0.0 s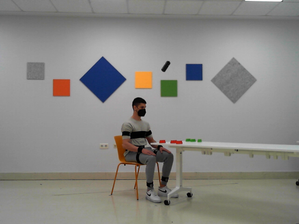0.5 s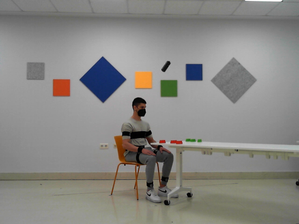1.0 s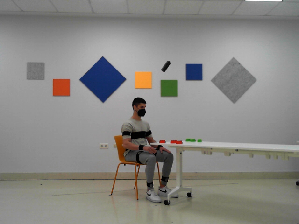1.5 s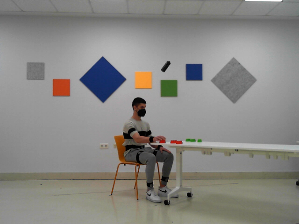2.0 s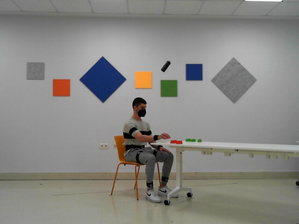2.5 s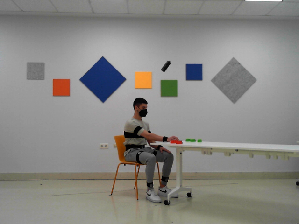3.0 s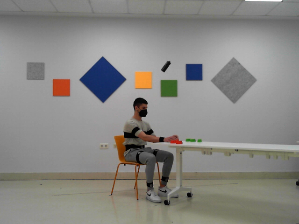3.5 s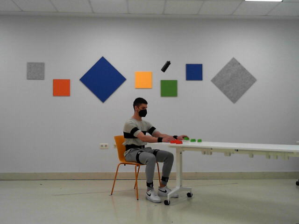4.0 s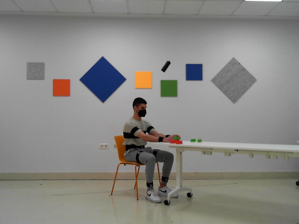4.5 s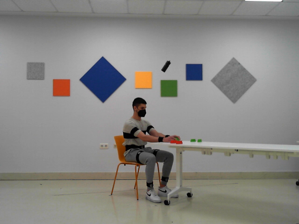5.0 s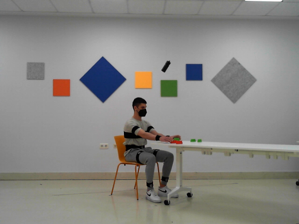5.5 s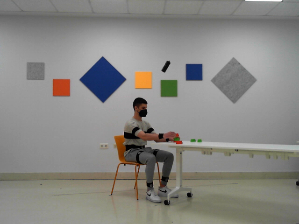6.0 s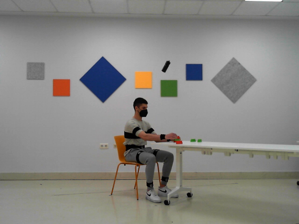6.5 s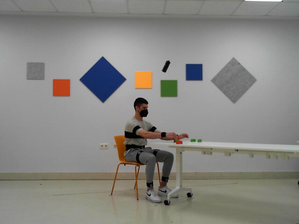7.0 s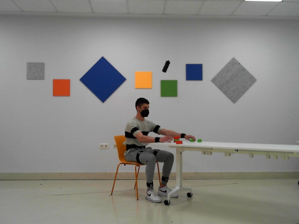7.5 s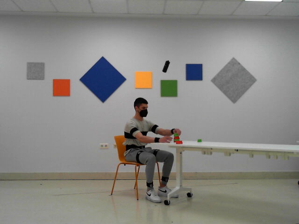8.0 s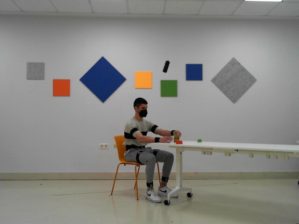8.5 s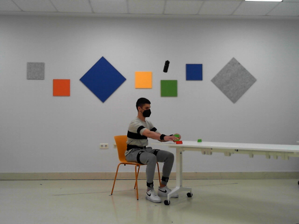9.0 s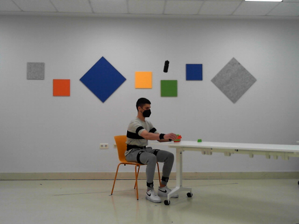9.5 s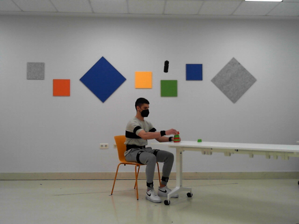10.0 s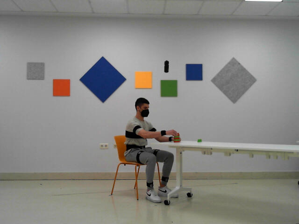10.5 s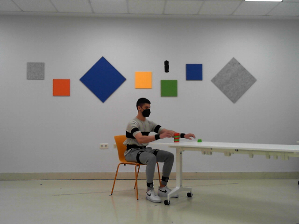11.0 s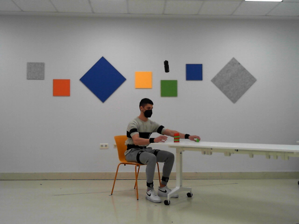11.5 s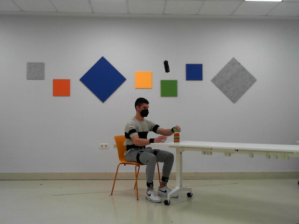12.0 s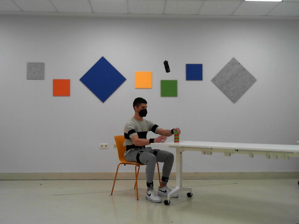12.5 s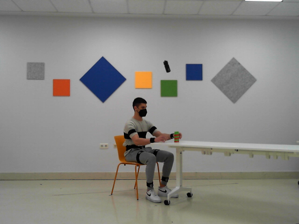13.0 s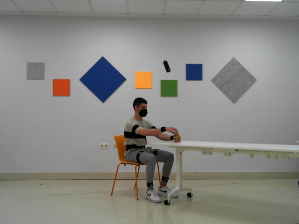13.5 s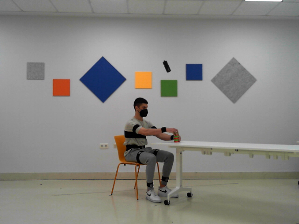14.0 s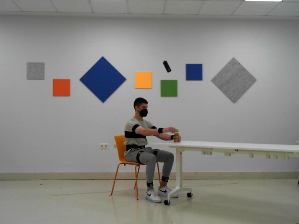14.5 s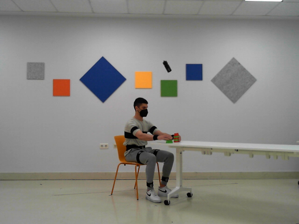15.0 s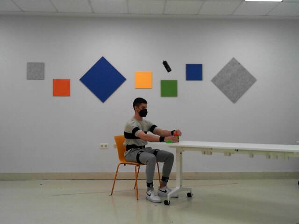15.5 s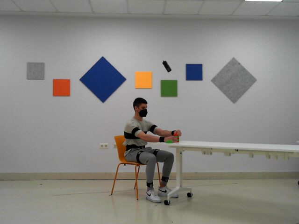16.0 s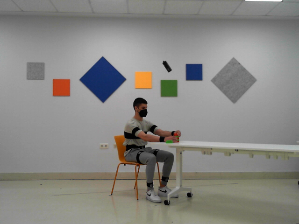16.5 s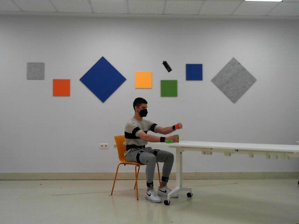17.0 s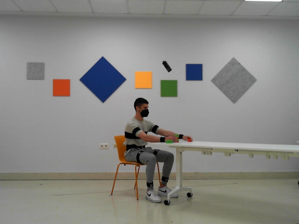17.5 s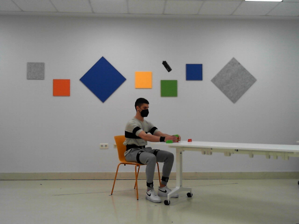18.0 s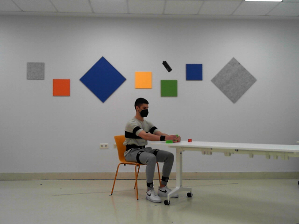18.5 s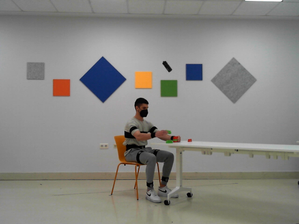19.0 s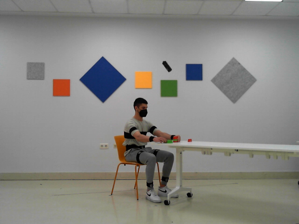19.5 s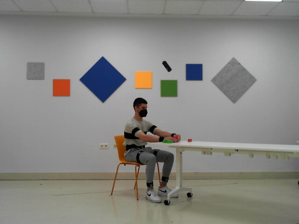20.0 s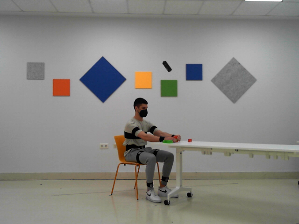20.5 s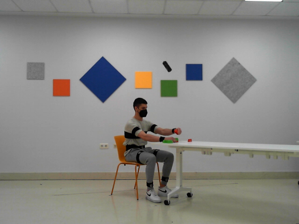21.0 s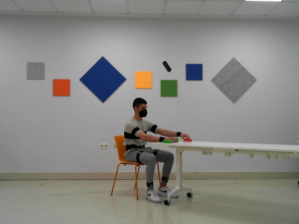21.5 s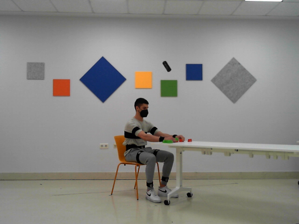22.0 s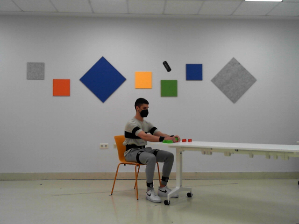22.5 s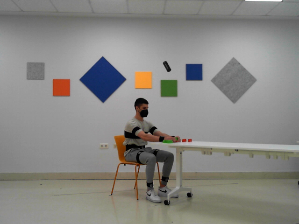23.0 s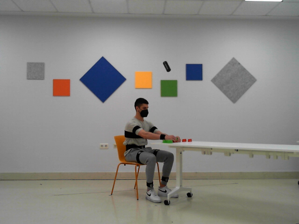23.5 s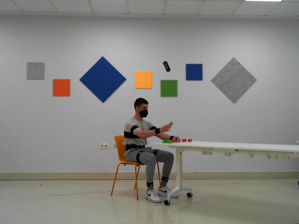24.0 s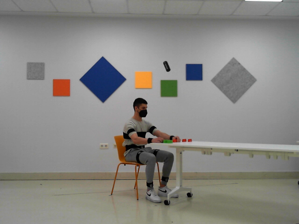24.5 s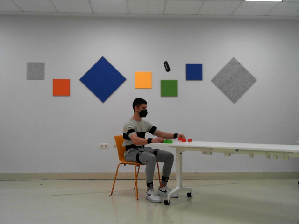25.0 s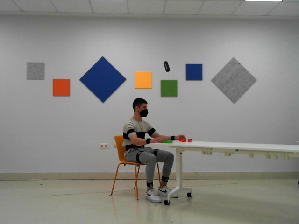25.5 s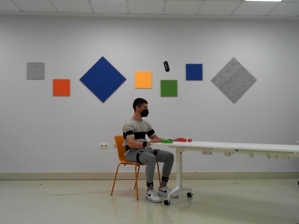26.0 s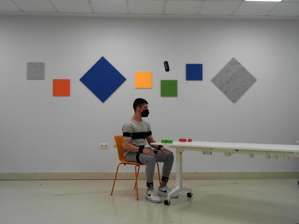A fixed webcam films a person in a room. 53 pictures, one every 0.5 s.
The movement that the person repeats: Assemble and disassemble a 6-piece LEGO tower.
